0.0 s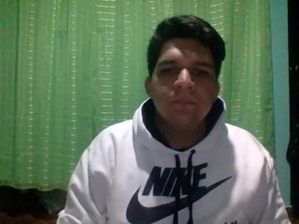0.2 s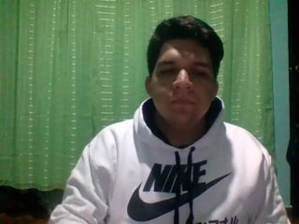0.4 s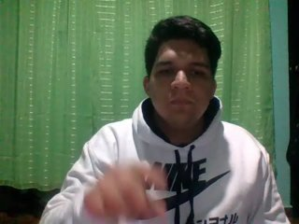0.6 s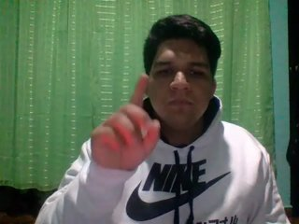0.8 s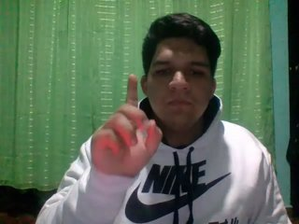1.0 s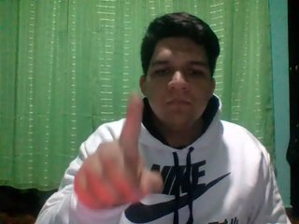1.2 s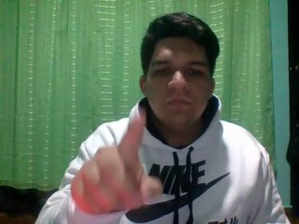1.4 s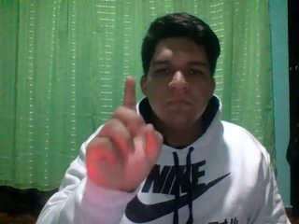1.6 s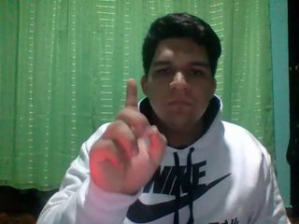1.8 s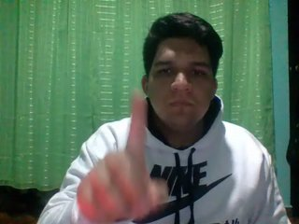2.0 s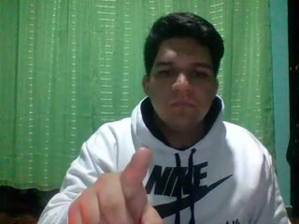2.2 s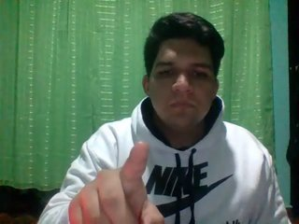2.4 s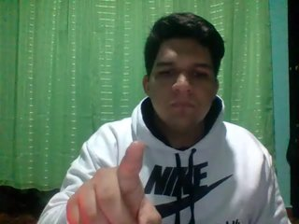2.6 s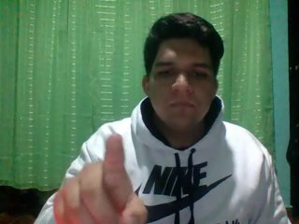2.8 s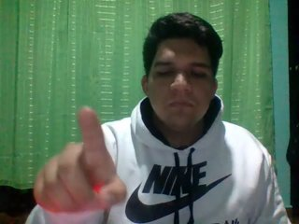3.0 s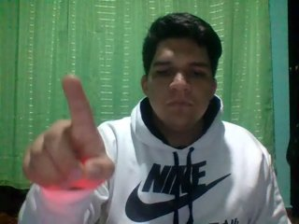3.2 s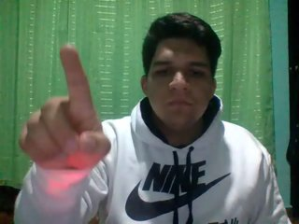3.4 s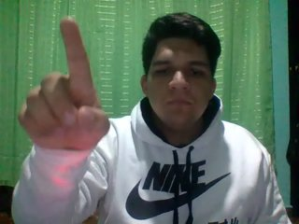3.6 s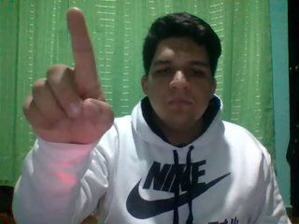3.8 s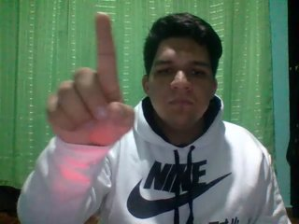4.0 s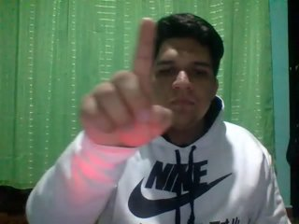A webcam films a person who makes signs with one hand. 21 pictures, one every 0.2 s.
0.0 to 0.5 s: Non-gesture.
0.6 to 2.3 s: Double click with one finger.
2.4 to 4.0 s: Pointing with one finger.
